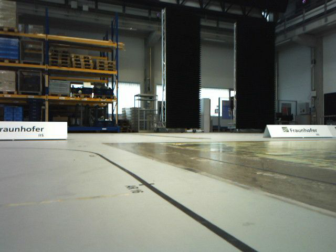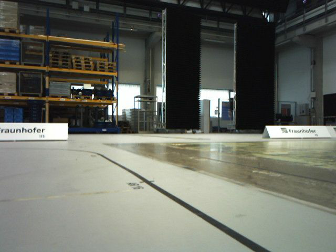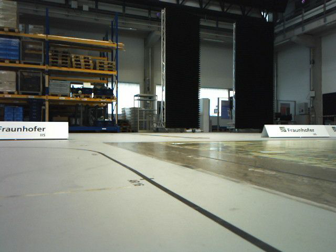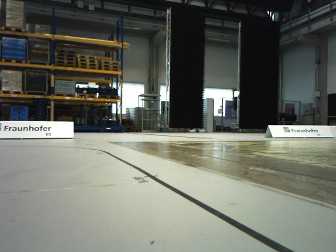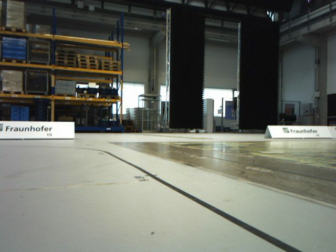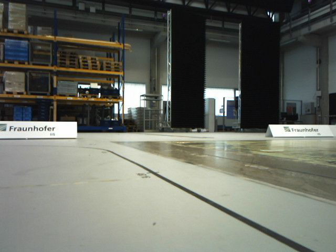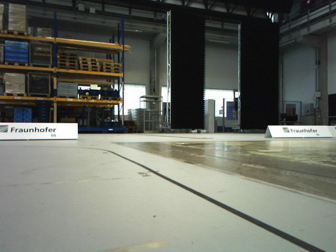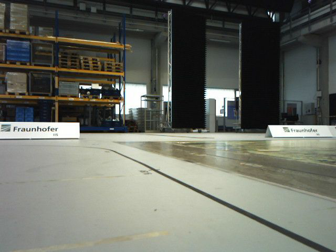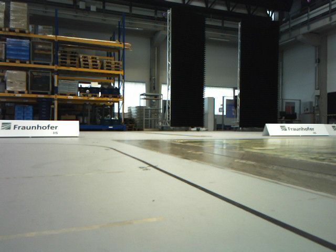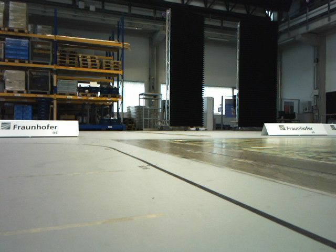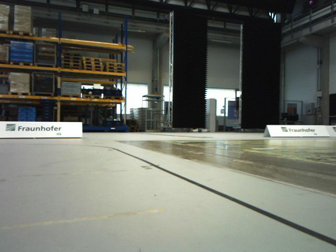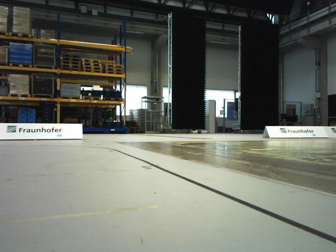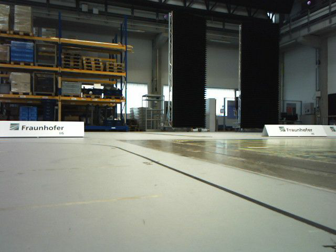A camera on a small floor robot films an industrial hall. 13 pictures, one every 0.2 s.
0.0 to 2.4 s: The camera travels backward, about 0.5 m, so what stands in front gets smaller.
The film runs backward here.
